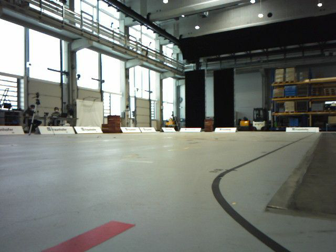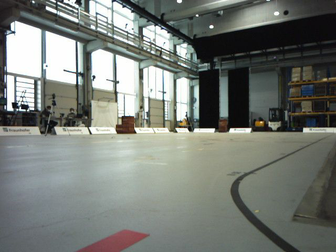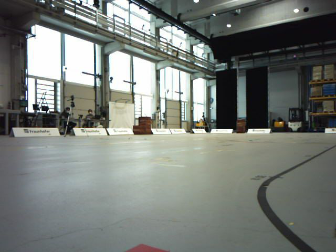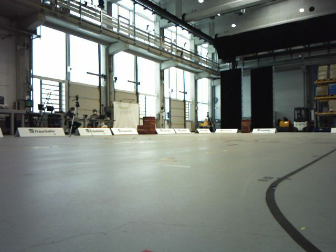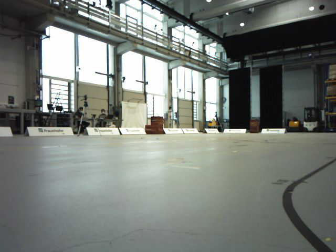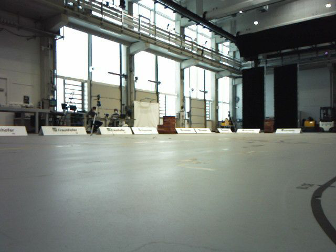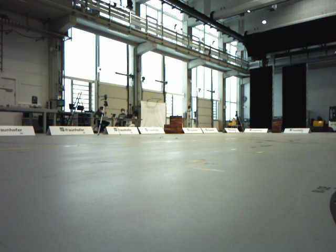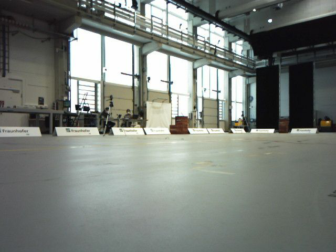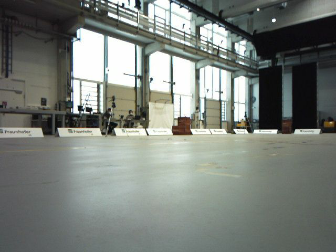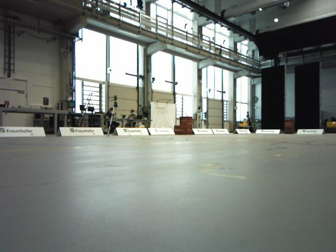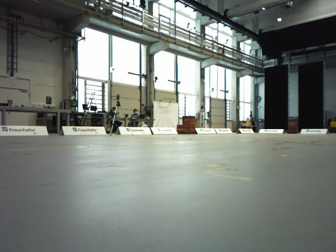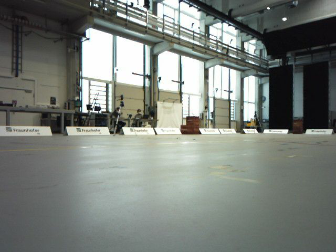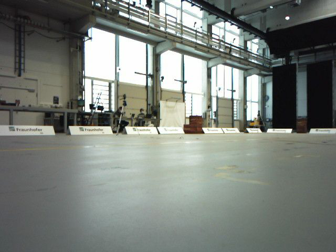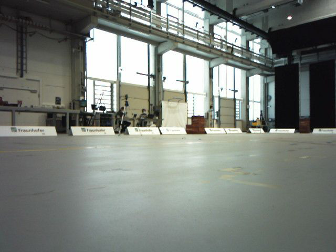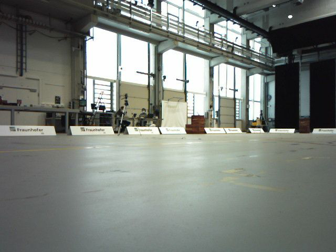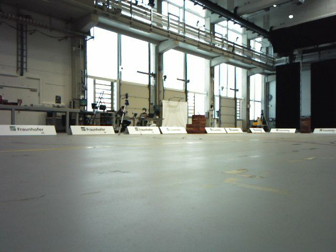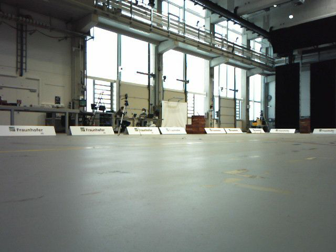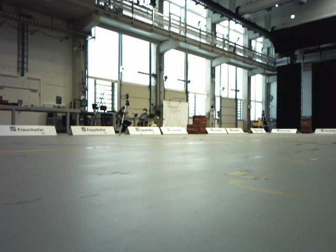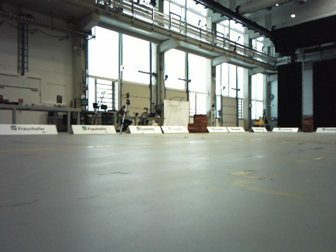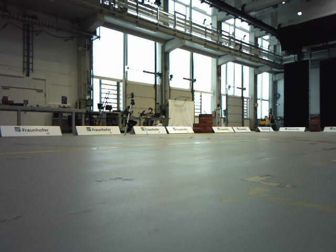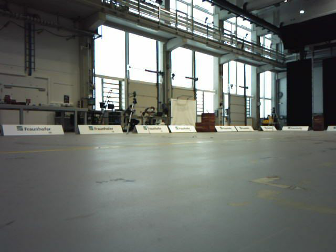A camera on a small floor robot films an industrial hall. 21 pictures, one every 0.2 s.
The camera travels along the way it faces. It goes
forward.
0.0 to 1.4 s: The camera pans to its left, which is counterclockwise from overhead, by about 15 degrees. It travels forward, about 0.3 m, so what stands in front looms larger.
1.4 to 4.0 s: The camera travels forward, about 0.5 m, so what stands in front looms larger.
The film runs forward here.
